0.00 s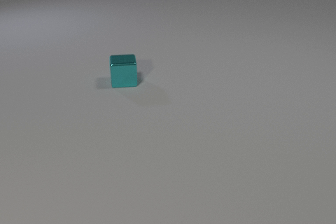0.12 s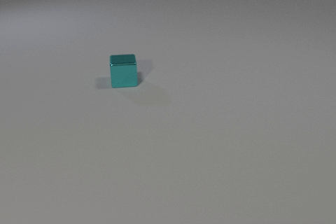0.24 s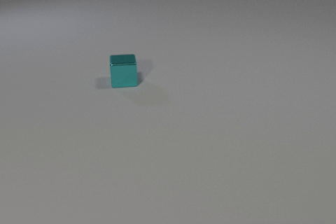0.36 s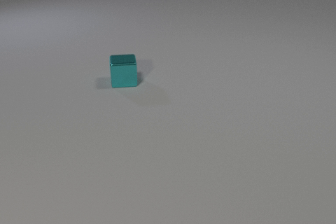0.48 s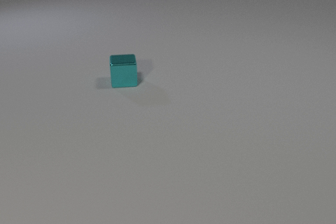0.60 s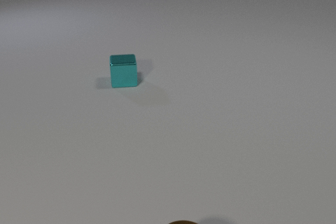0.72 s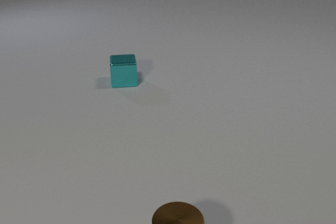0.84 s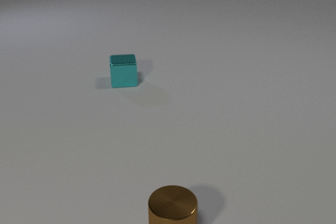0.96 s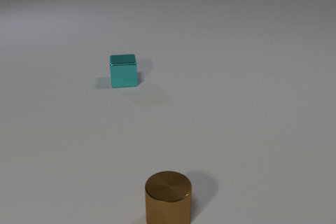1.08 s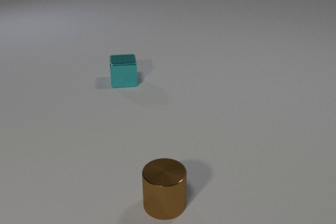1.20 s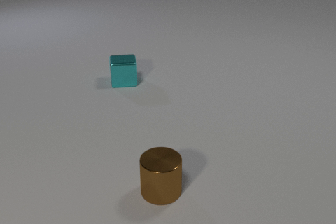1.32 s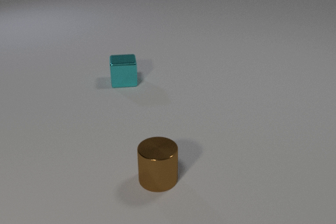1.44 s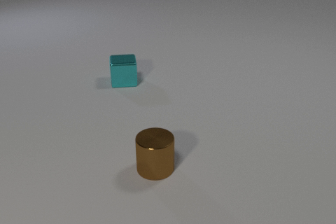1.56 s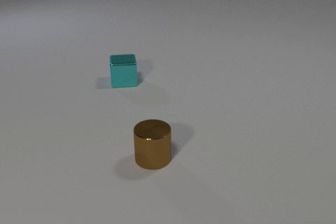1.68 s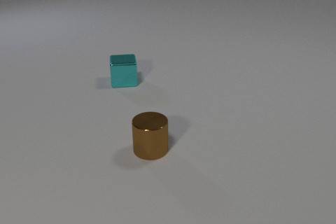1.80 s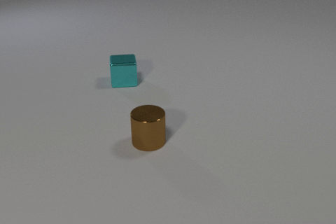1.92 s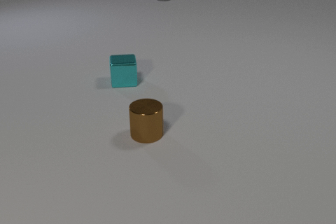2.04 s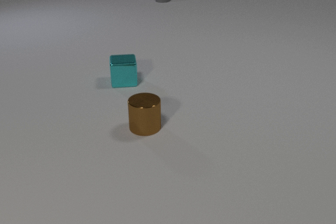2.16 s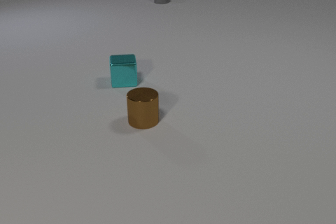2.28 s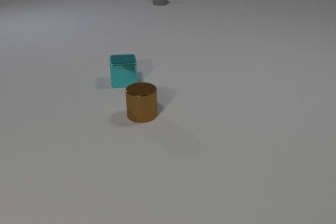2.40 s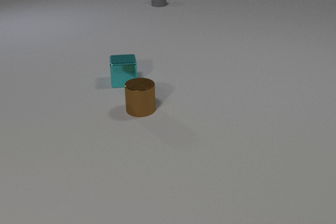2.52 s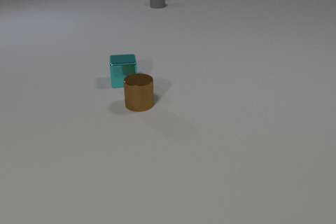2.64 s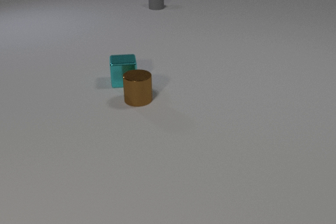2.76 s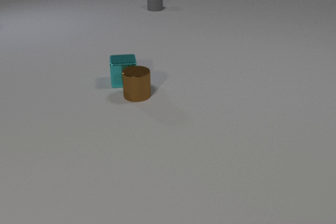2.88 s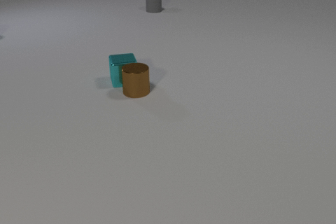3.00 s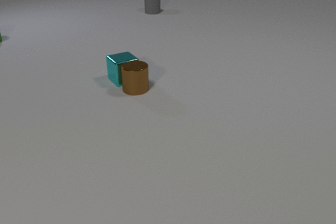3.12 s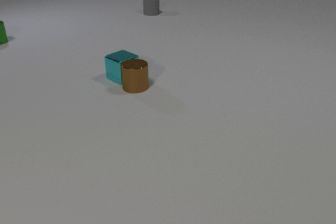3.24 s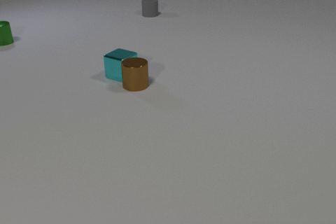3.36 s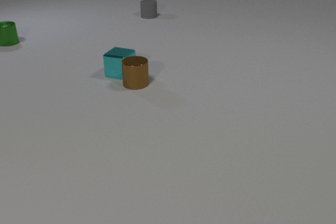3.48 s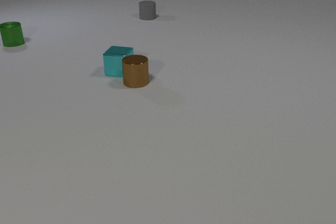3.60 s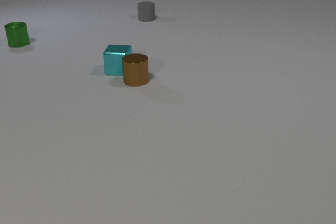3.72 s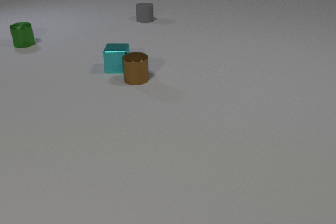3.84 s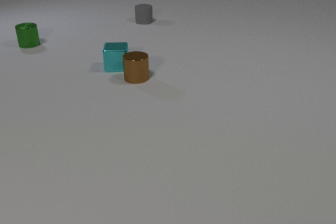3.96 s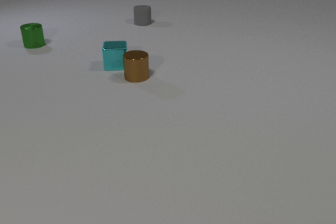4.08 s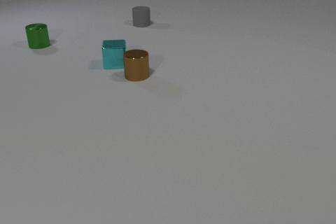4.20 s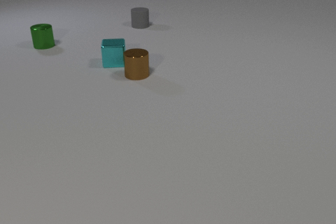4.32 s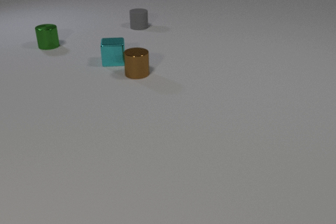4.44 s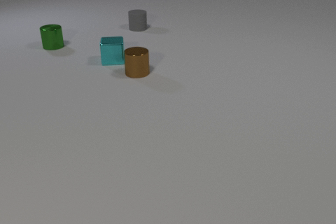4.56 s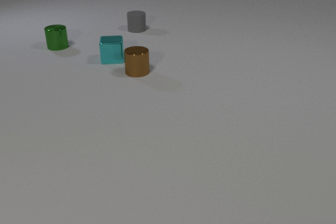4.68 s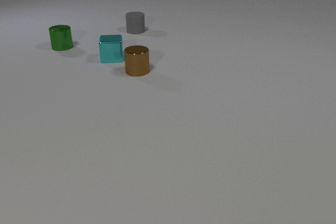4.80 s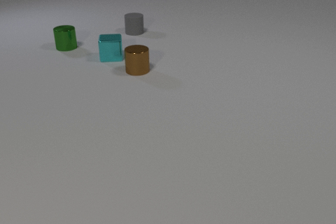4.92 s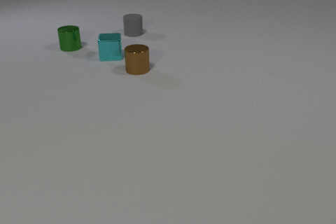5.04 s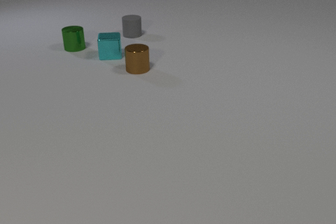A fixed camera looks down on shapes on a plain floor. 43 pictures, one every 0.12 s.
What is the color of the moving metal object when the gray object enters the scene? brown.
How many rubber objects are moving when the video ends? 1.
How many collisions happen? 1.
0.00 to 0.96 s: The brown metal cylinder comes in at the bottom edge, slides away from the camera.
0.96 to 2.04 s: The brown metal cylinder slides away from the camera. The gray rubber cylinder comes in at the top edge, slides toward the camera.
2.04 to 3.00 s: The brown metal cylinder slides away from the camera. The cyan metal cube spins so that its near face slides to the right, counterclockwise seen from above. The green metal cylinder comes in at the left edge. The gray rubber cylinder slides toward the camera. The brown metal cylinder and the cyan metal cube collide.
3.00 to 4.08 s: The brown metal cylinder slides away from the camera. The cyan metal cube slides away from the camera, spins counterclockwise seen from above by about 60 degrees, its near face sliding to the right. The green metal cylinder slides to the right and toward the camera. The gray rubber cylinder slides toward the camera.
4.08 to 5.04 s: The brown metal cylinder slides away from the camera. The cyan metal cube slides away from the camera. The green metal cylinder slides to the right and toward the camera. The gray rubber cylinder slides toward the camera.
